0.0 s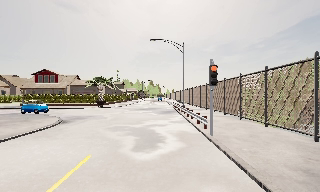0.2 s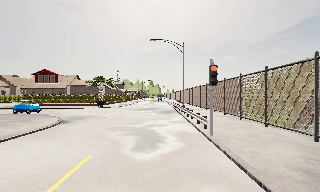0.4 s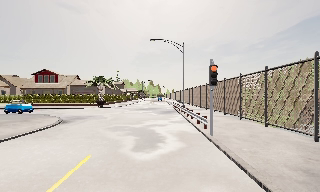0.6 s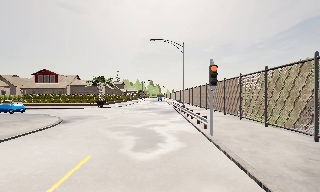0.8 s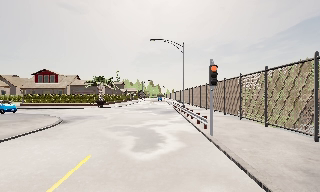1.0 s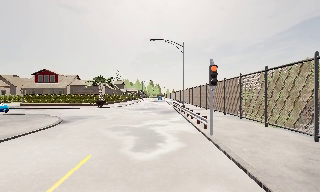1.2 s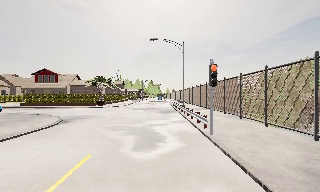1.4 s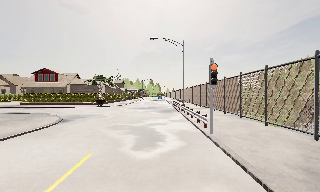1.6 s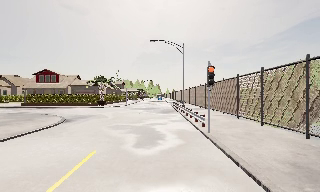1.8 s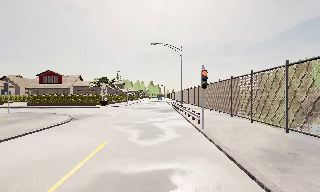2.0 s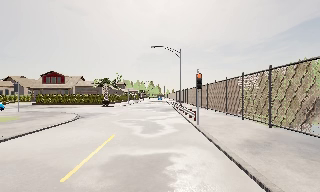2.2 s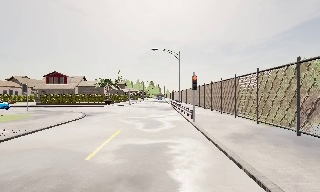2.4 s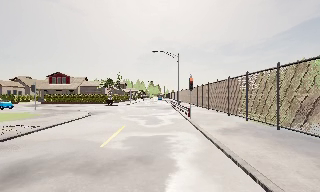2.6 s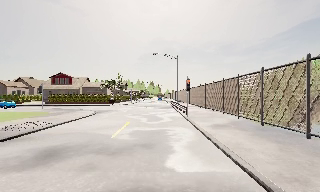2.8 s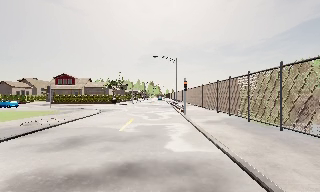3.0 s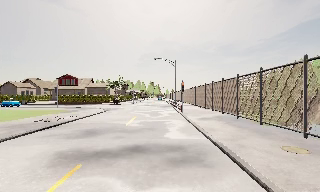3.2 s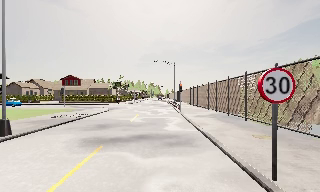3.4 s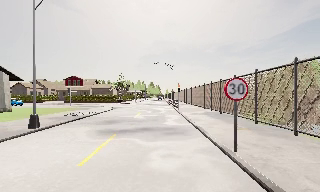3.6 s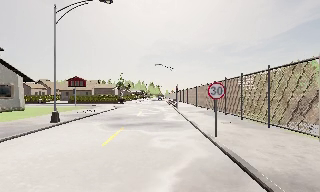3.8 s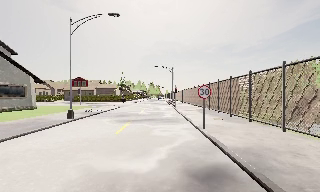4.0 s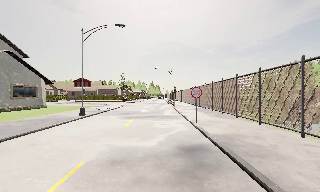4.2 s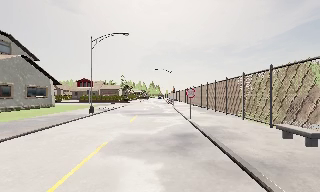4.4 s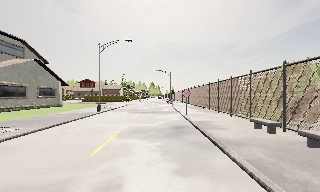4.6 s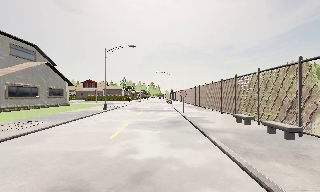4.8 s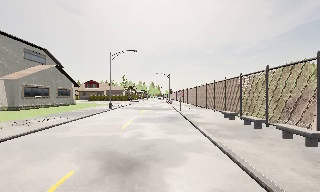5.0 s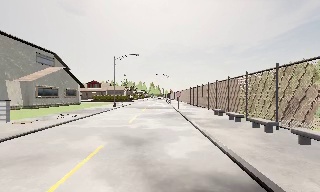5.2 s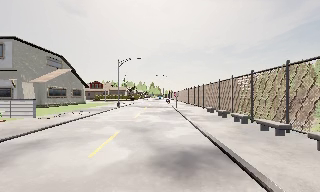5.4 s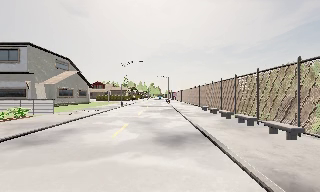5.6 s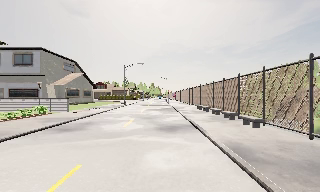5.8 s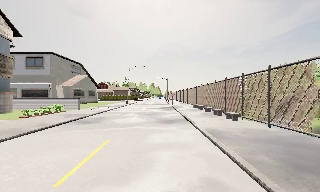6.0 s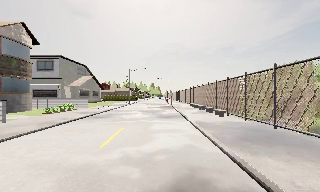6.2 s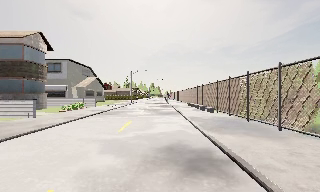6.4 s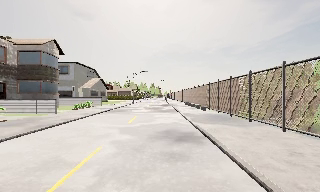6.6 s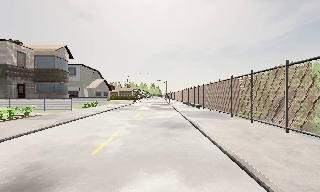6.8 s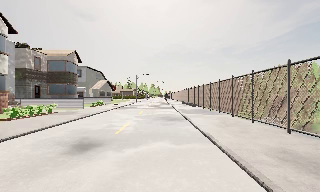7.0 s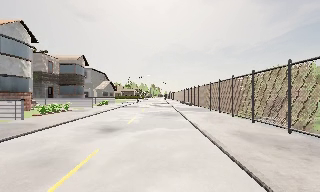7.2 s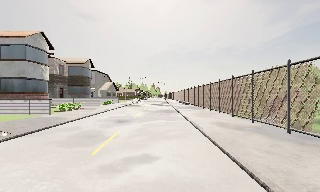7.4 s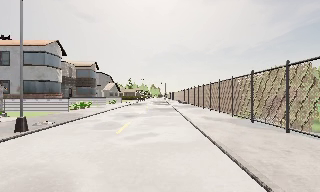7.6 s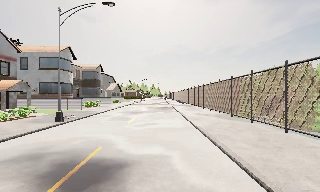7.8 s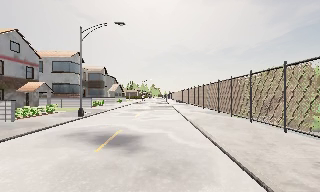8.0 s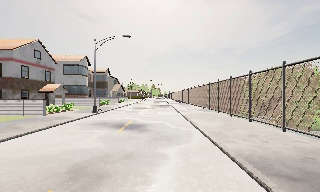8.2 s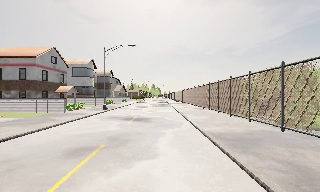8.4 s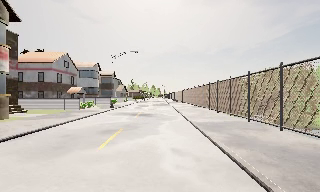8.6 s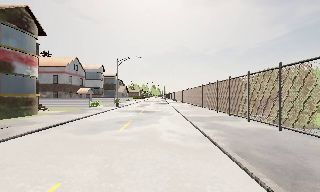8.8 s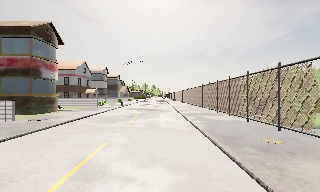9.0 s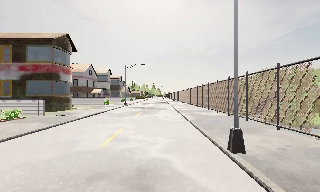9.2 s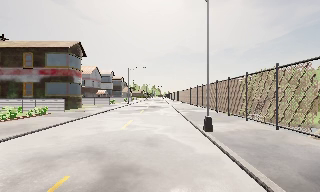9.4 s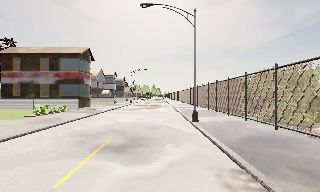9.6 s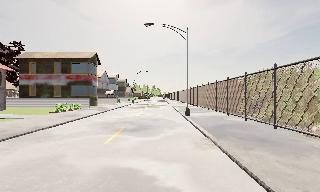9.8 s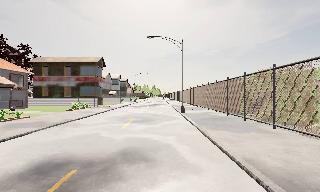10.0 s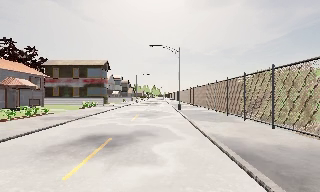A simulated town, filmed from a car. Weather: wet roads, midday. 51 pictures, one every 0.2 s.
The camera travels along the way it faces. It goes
backward.
0.0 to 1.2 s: The camera keeps its place and its aim.
1.2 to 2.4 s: The camera travels backward, about 4.5 m, so what stands in front gets smaller. It gains speed.
2.4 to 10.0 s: The camera travels backward, about 90 m, so what stands in front gets smaller. It gains speed.
The film runs backward here.
